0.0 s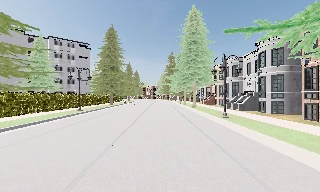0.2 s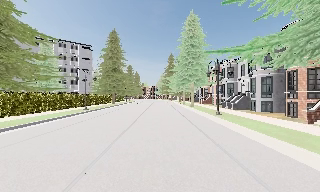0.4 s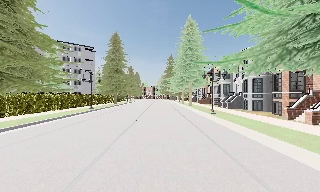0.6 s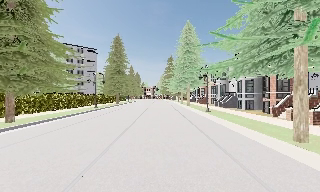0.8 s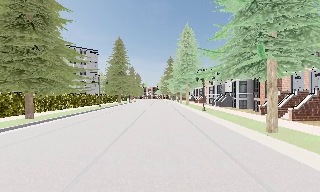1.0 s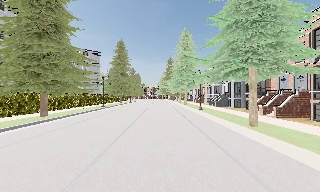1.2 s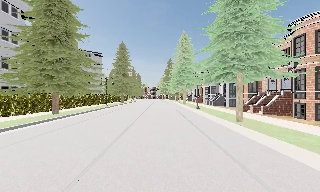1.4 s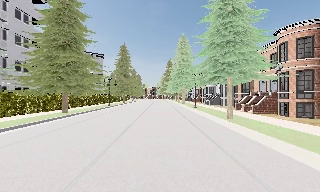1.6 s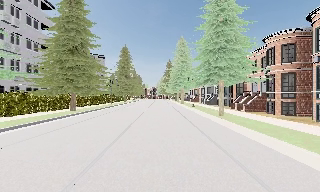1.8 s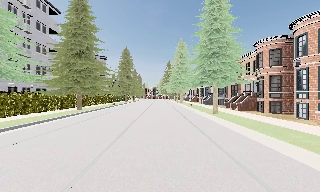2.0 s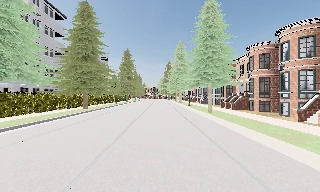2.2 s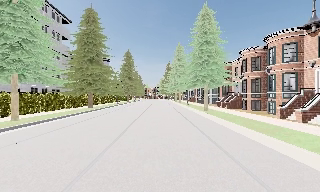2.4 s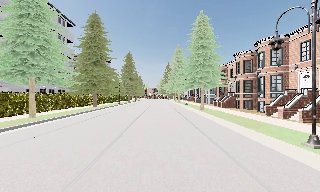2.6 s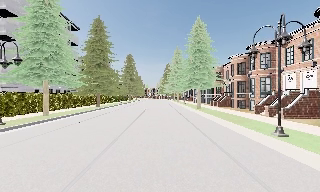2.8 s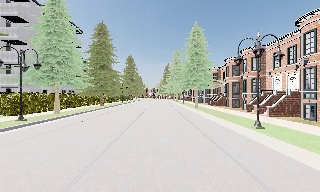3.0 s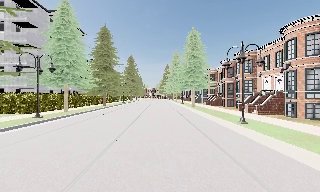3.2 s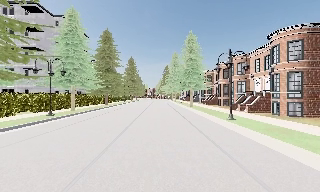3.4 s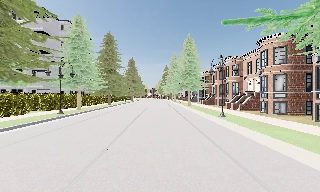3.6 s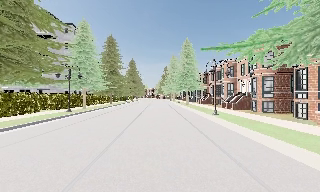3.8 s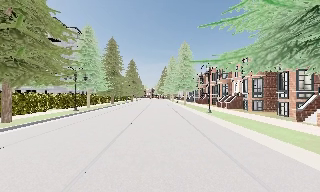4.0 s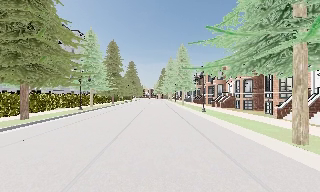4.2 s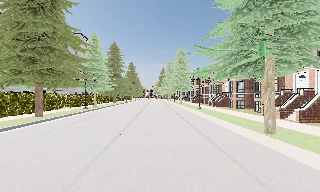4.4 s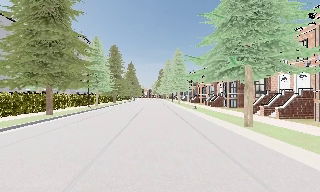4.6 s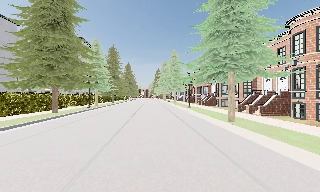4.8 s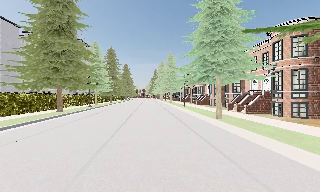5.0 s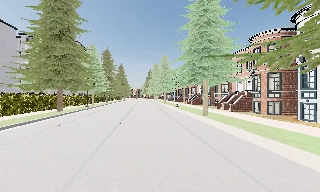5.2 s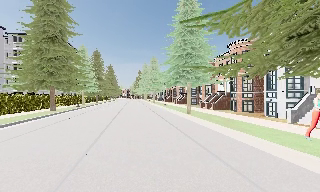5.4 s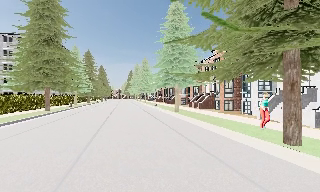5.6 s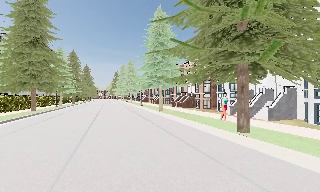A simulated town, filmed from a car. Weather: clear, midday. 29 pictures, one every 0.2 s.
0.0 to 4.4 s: The camera travels backward, about 30 m, so what stands in front gets smaller.
4.4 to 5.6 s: The camera swings to its right by about 15 degrees, and the scene slides to the left. It travels backward, about 9 m, so what stands in front gets smaller.
The film runs backward here.
